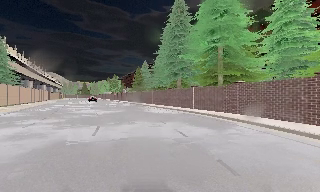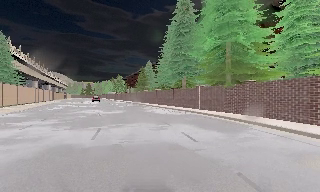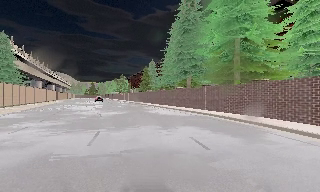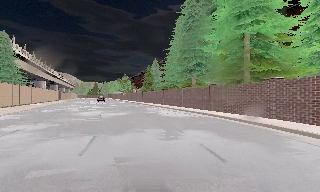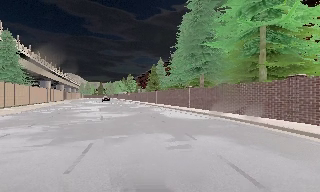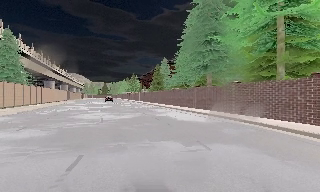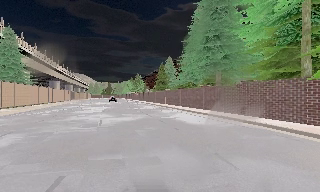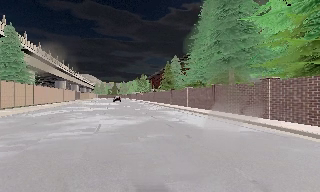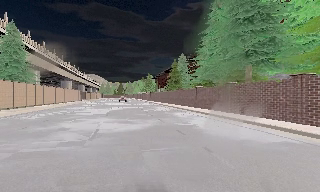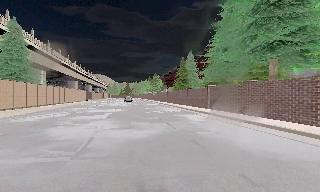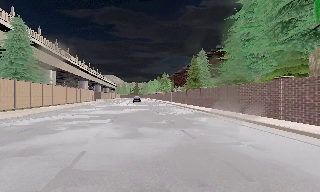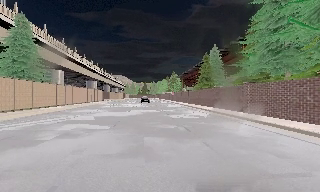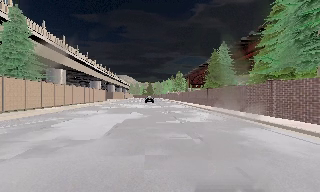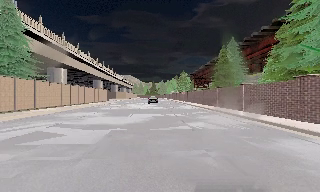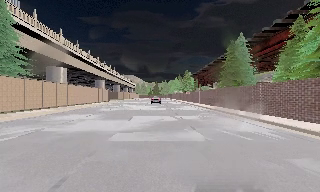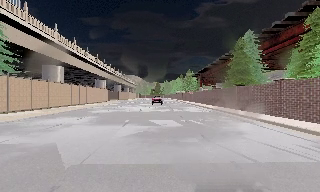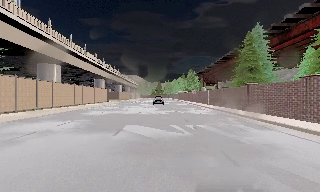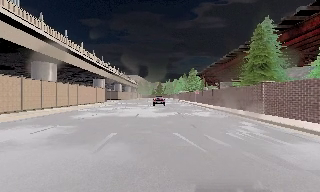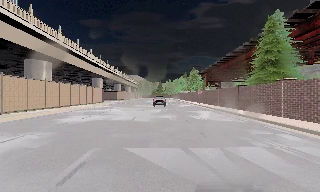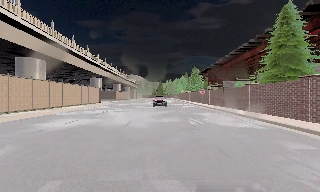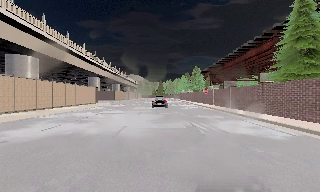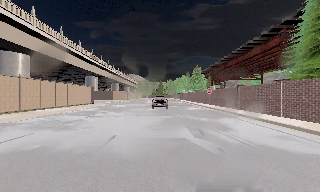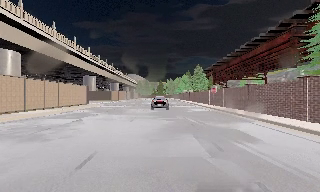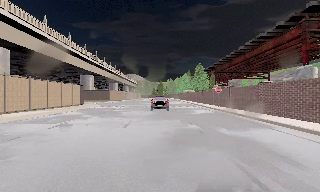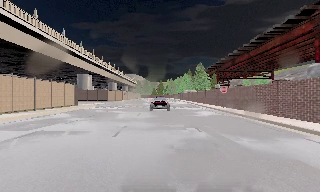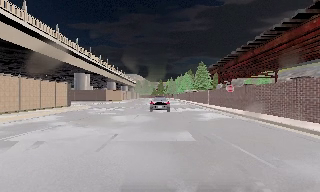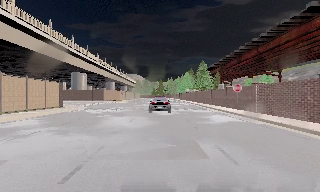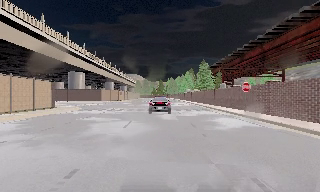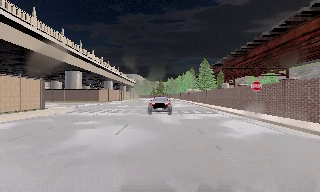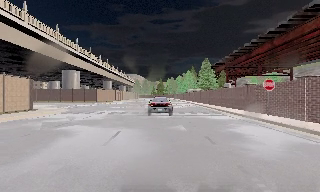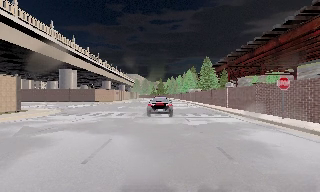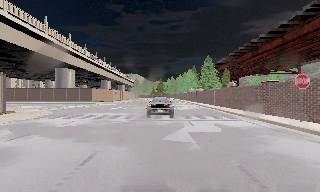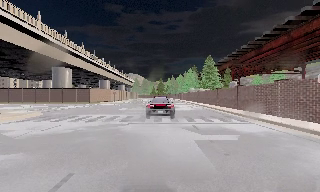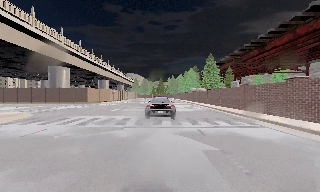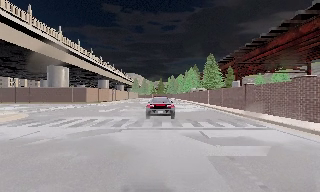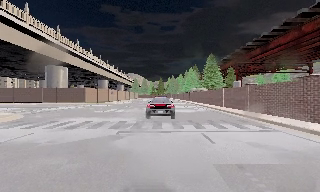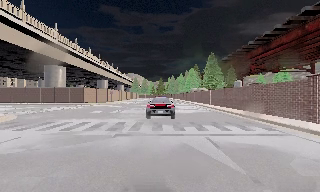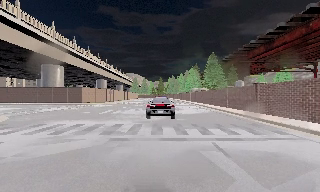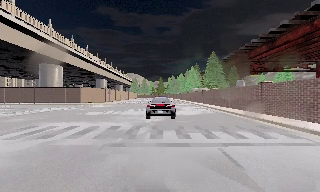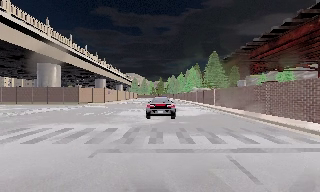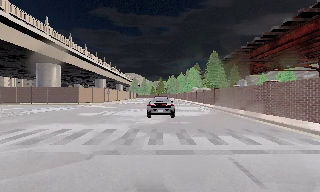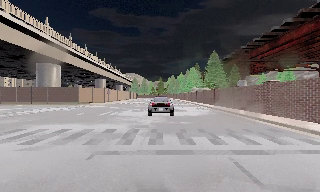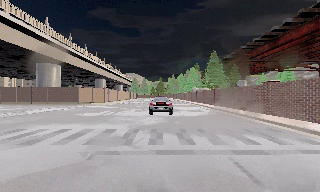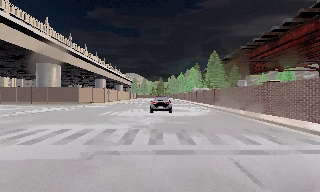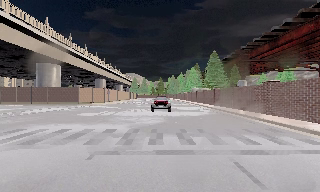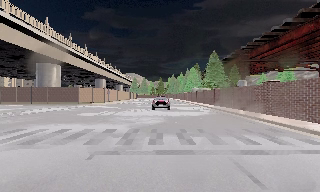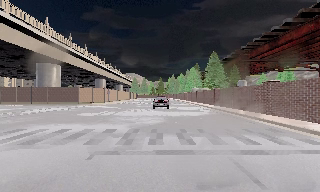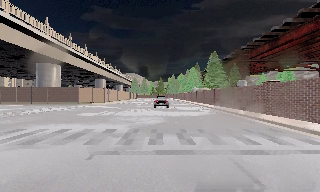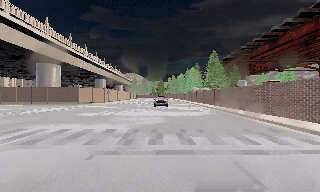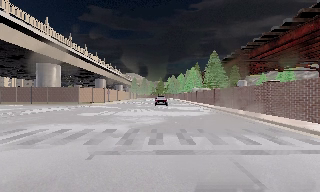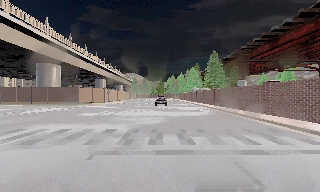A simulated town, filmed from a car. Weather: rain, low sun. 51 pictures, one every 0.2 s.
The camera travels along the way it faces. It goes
forward.
0.0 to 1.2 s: The camera travels forward, about 6 m, so what stands in front looms larger. It gains speed.
1.2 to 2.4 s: The scene slides to the right, as the camera pans about 15 degrees to its left. It travels forward, about 10 m, so what stands in front looms larger.
2.4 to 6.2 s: The camera travels forward, about 30 m, so what stands in front looms larger.
6.2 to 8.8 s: The camera travels forward, about 6 m, so what stands in front looms larger. It loses speed.
8.8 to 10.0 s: The camera keeps its place and its aim.
The film runs forward here.
